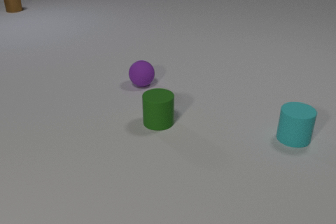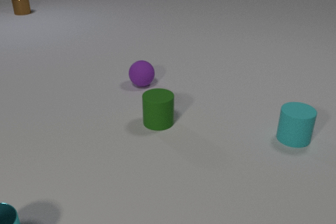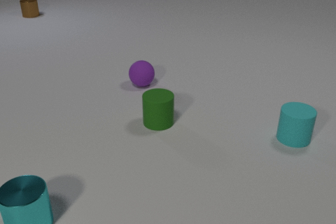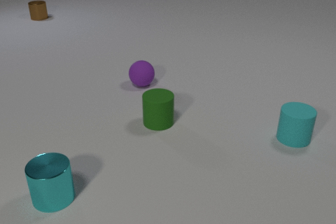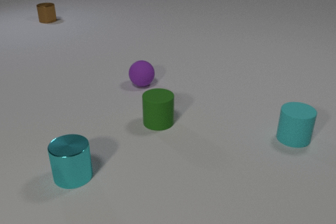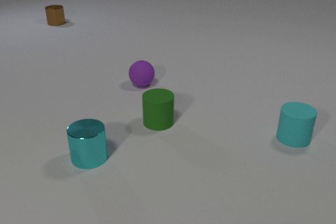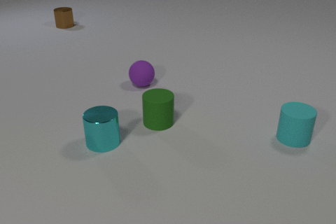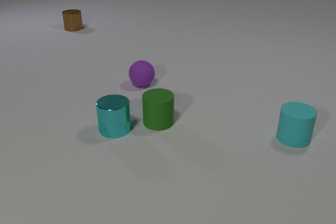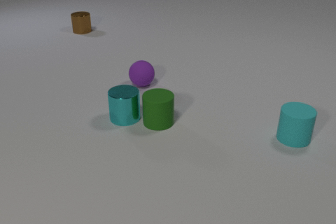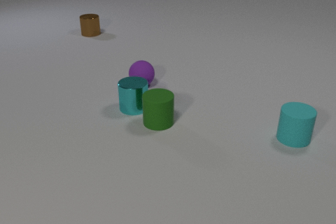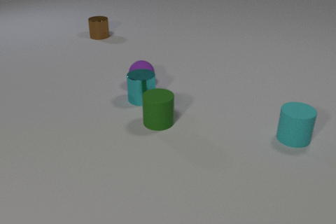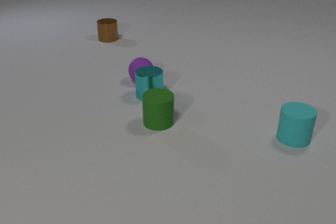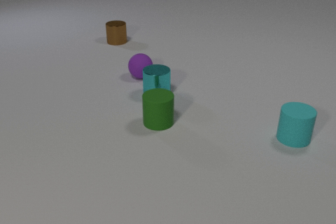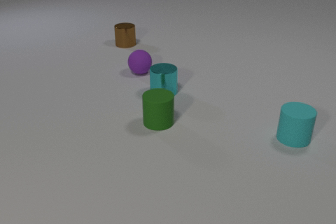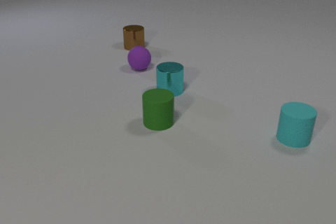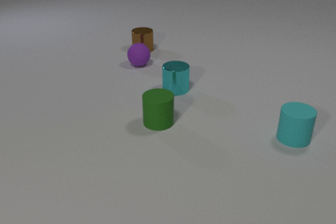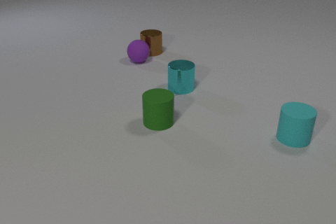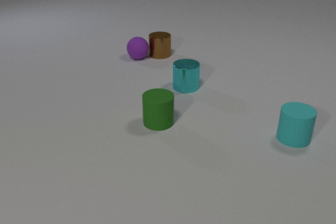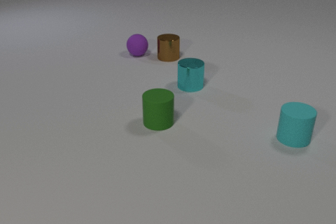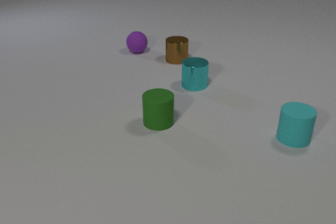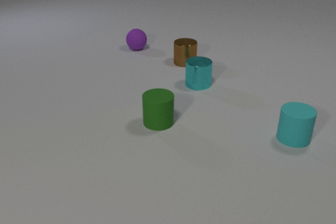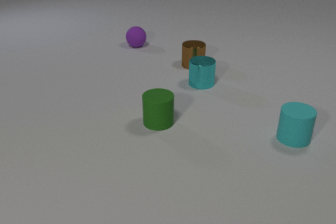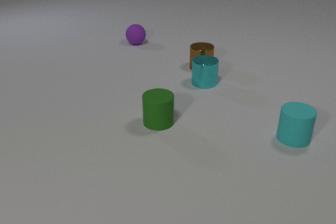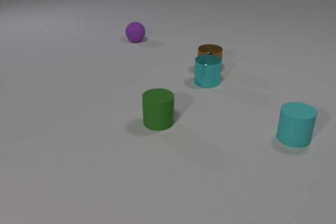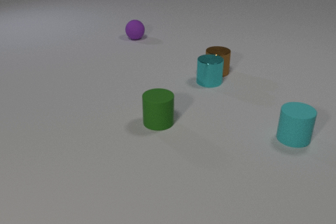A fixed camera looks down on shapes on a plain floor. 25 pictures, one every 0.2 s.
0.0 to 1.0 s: The cyan metal cylinder comes in at the bottom edge, slides away from the camera and to the right. The brown metal cylinder slides toward the camera and to the right.
1.0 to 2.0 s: The cyan metal cylinder slides away from the camera and to the right. The brown metal cylinder slides toward the camera and to the right.
2.0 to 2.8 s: The cyan metal cylinder slides to the right and away from the camera. The purple rubber sphere rolls away from the camera. The brown metal cylinder slides toward the camera and to the right. The cyan metal cylinder and the purple rubber sphere collide.
2.8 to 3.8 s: The cyan metal cylinder slides to the right and away from the camera. The purple rubber sphere rolls away from the camera. The brown metal cylinder slides to the right and toward the camera. The purple rubber sphere and the brown metal cylinder collide.
3.8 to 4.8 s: The cyan metal cylinder slides to the right and away from the camera. The purple rubber sphere rolls away from the camera. The brown metal cylinder slides to the right and toward the camera. The cyan metal cylinder and the brown metal cylinder collide.
What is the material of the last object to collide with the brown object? metal.
How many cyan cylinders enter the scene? 1.
How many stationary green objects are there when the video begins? 1.
